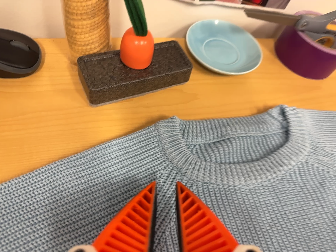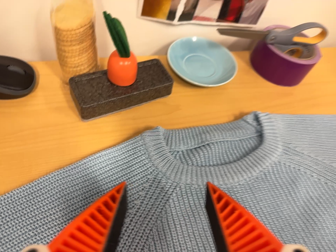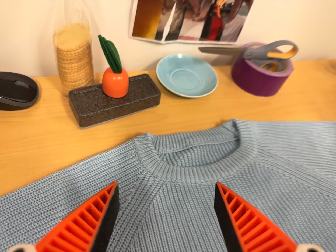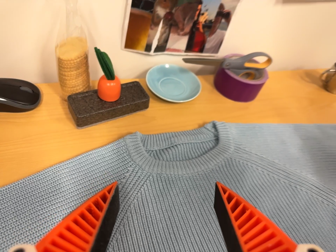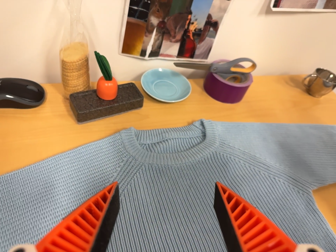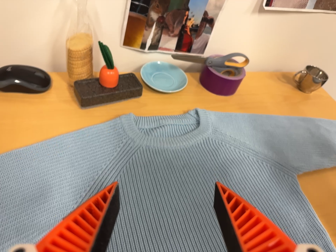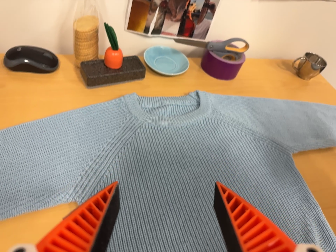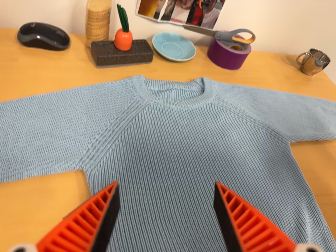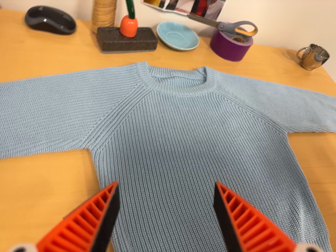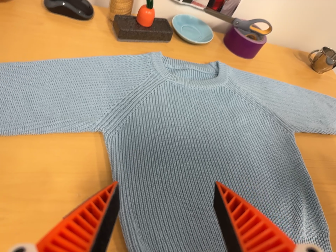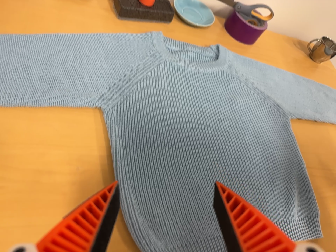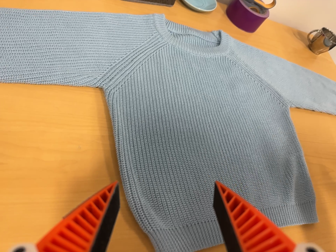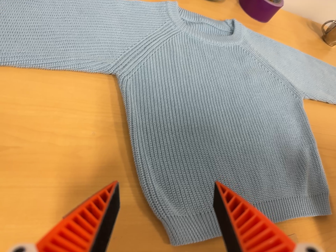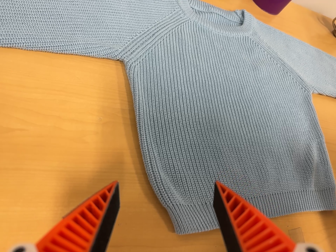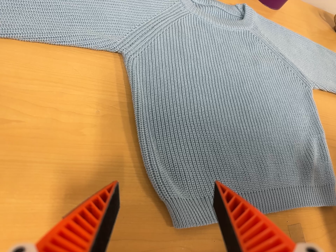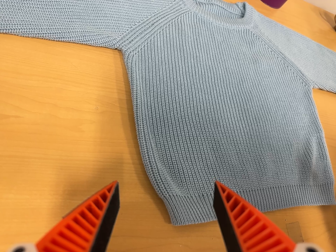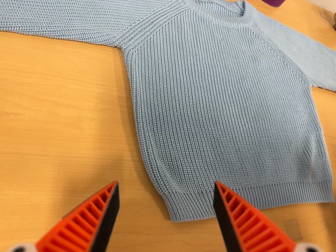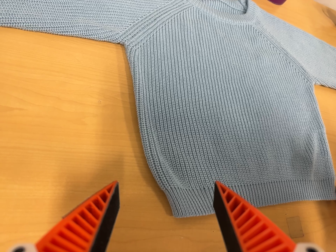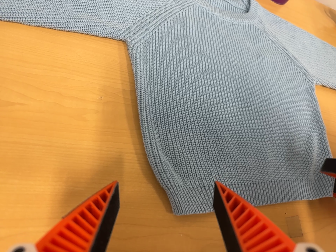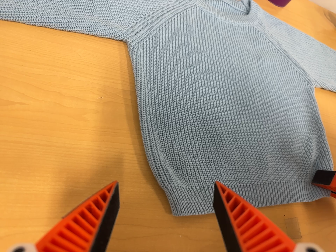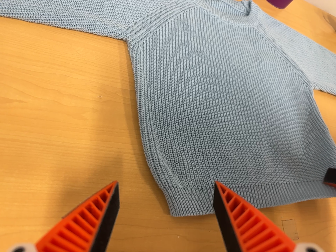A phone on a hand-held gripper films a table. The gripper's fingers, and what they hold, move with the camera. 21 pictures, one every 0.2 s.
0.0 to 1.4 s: The camera travels backward and toward the bottom of its view, about 28 cm, so what stands in front gets smaller.
1.4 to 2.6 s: The camera travels toward the bottom of its view and to its left, about 10 cm, so close, fixed things drift upward. Its aim tips toward the bottom of its view by about 10 degrees, and the scene shifts upward. It rolls about its line of sight by about 10 degrees, and the scene rotates clockwise.
2.6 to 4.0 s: The camera shifts only a little, or ends up much as it began.
The film runs forward here.
